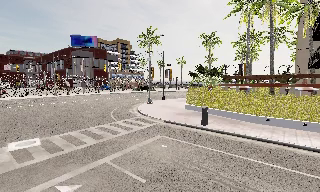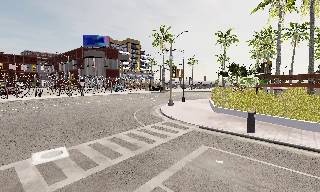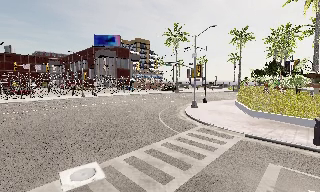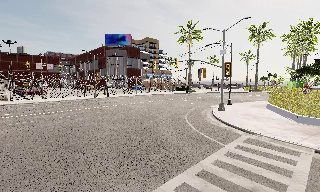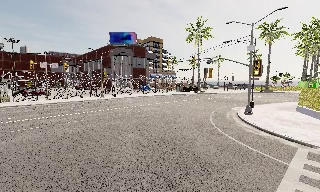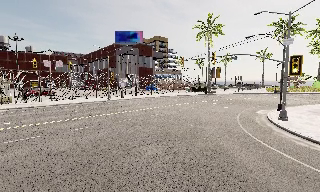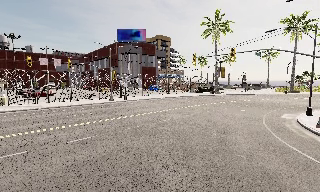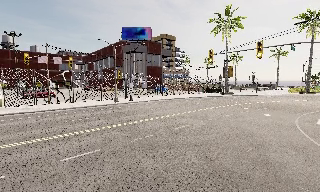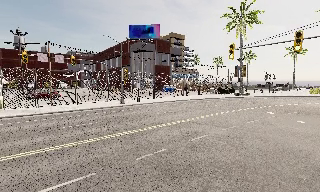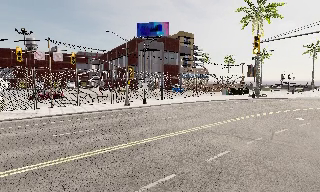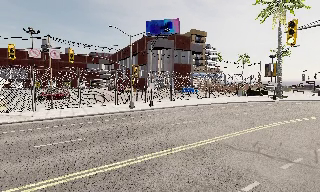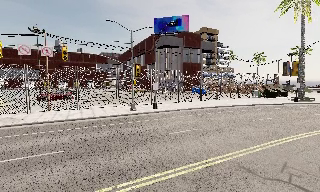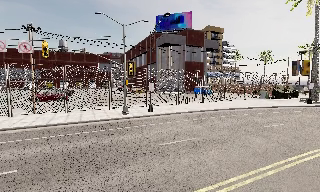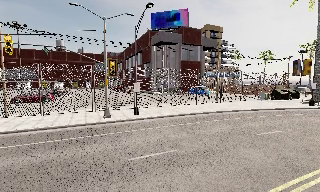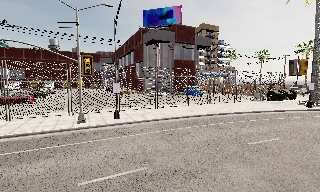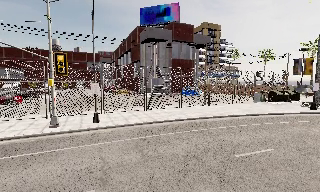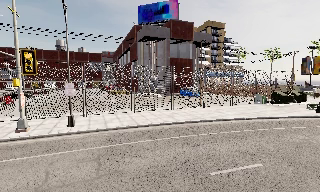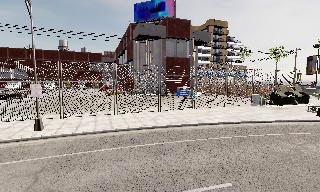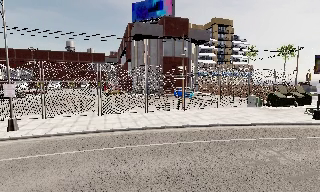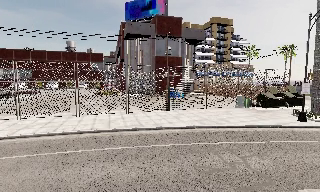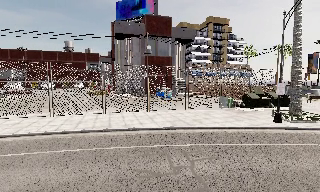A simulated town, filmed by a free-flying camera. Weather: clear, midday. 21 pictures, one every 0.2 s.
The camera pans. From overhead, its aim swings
counterclockwise.
0.0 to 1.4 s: The camera pans to its left, which is counterclockwise from overhead, by about 10 degrees. It travels forward and to its left, about 15 m, so what stands in front looms larger.
1.4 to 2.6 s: The camera pans to its left, which is counterclockwise from overhead, by about 15 degrees. It travels forward, about 11 m, so what stands in front looms larger.
2.6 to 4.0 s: The camera travels to its right and forward, about 13 m, so close, fixed things drift to the left.
The film runs forward here.
